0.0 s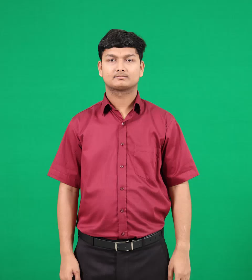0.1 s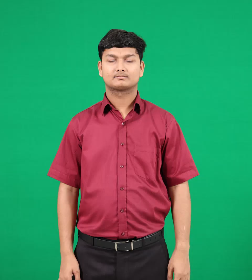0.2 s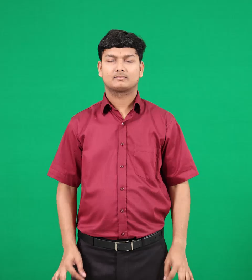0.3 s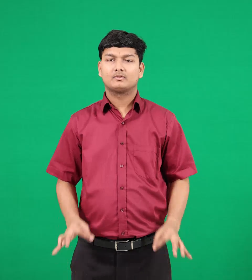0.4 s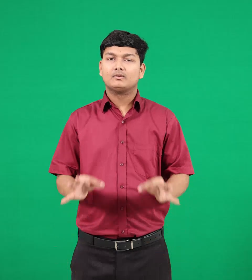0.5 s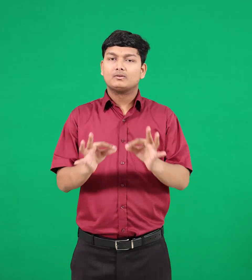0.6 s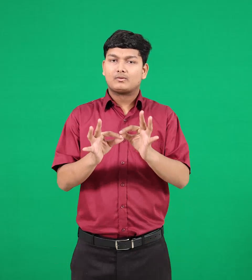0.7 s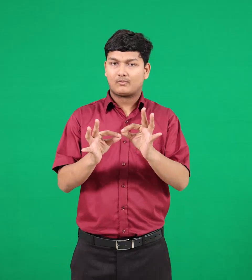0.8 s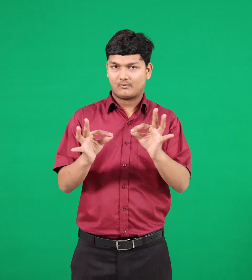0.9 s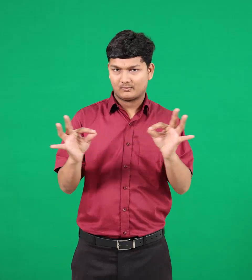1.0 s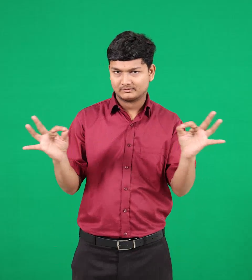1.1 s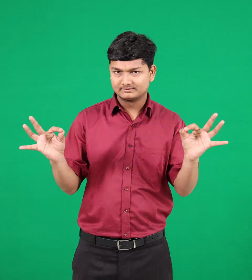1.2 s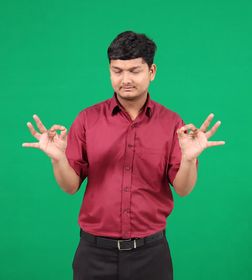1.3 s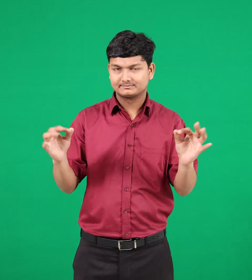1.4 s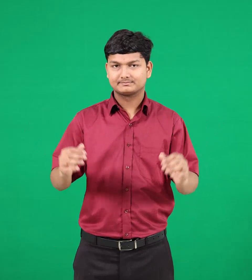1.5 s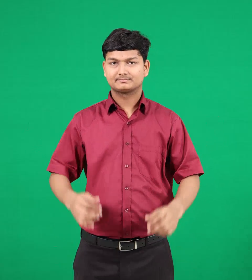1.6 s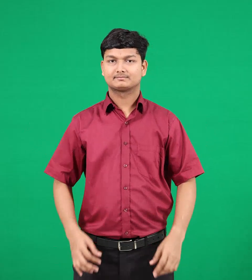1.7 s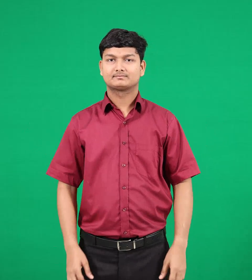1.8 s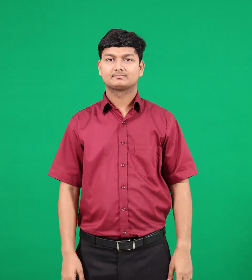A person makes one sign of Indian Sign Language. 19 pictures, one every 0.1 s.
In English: long
